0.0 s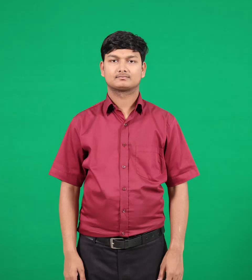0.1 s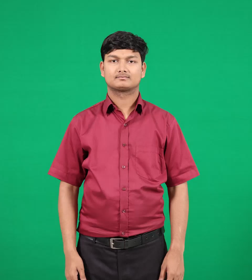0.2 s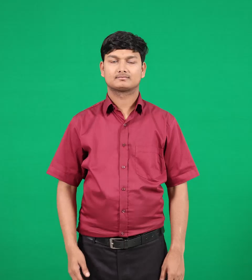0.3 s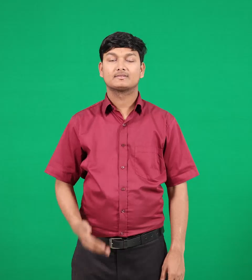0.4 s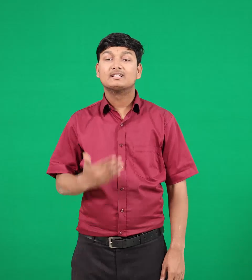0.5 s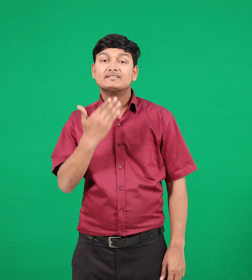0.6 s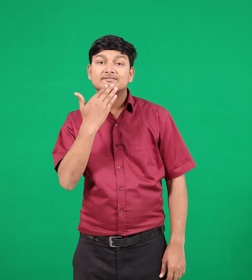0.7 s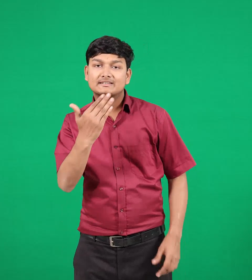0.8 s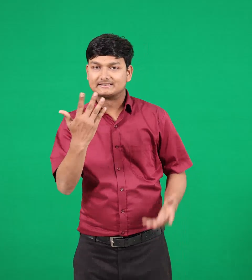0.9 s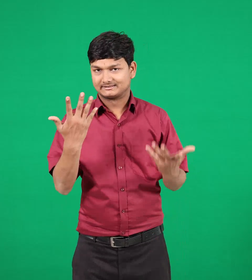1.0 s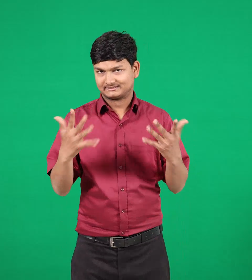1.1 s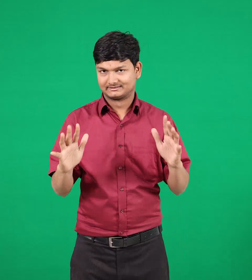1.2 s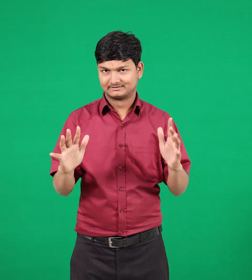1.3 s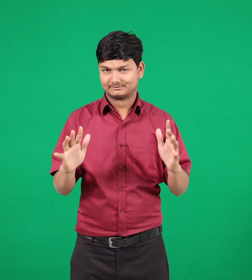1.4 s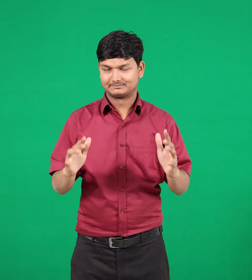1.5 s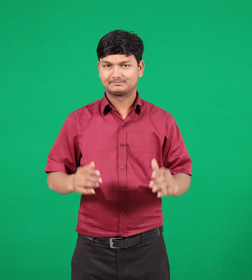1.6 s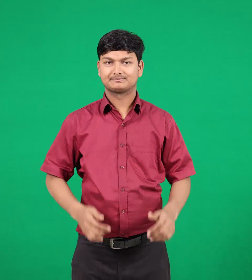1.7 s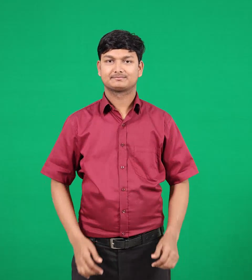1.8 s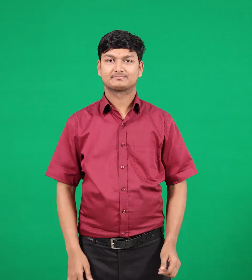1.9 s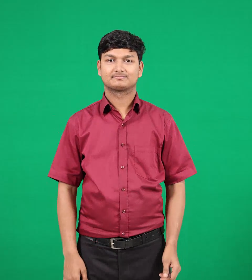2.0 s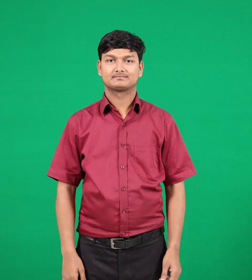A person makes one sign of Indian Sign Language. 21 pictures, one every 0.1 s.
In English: thanked
